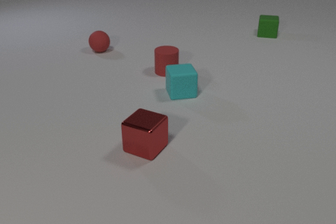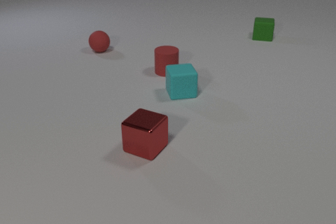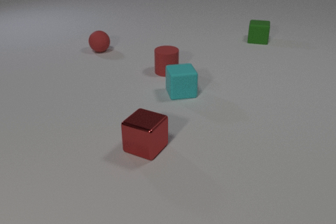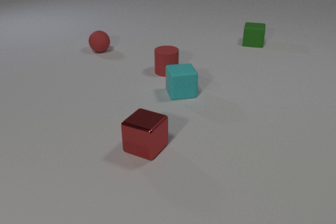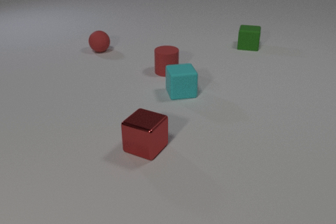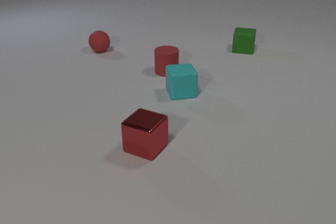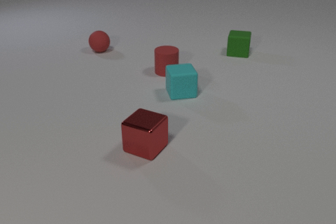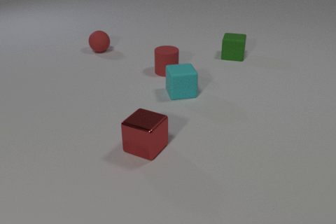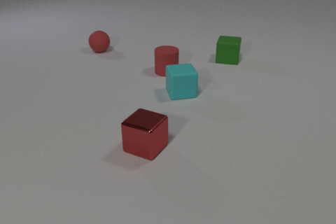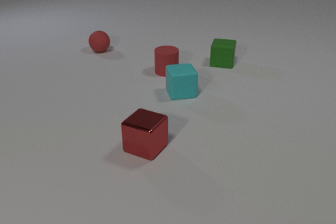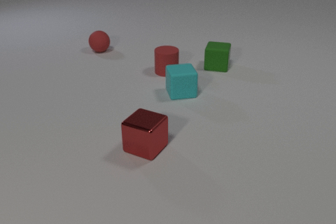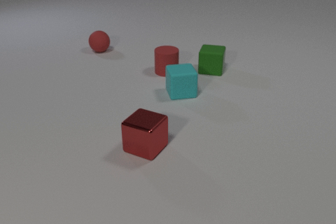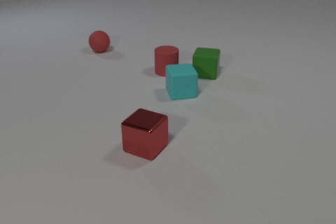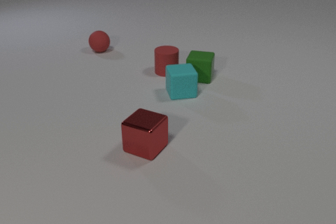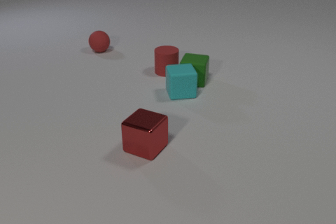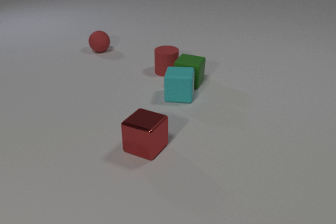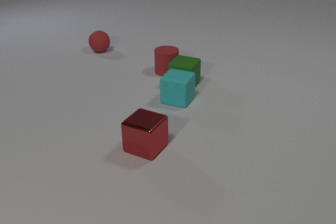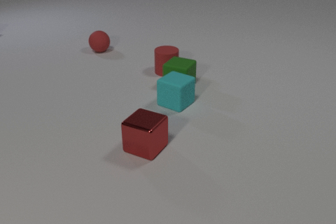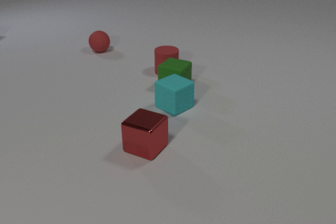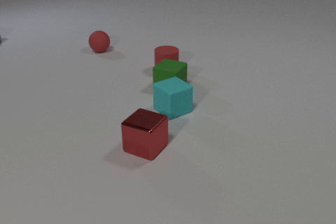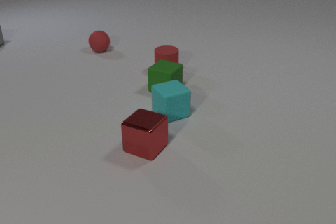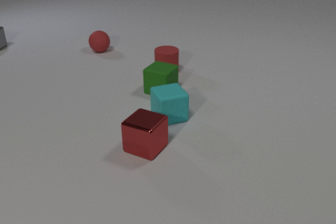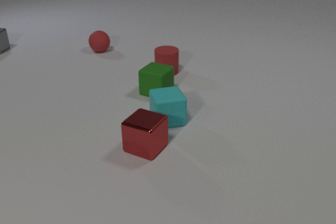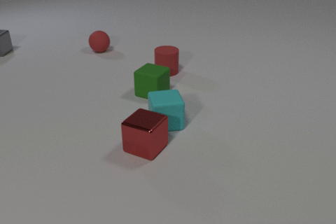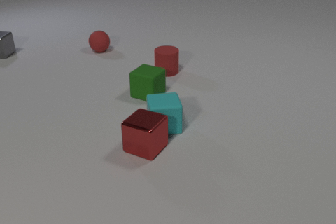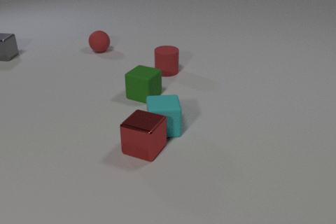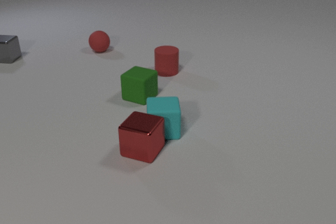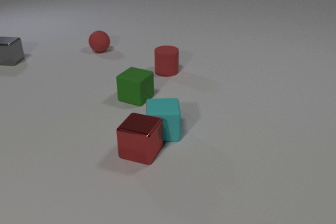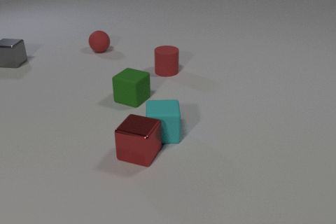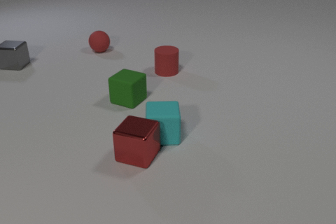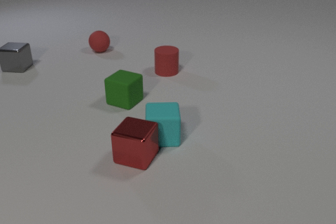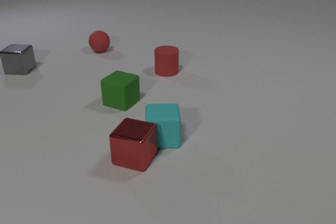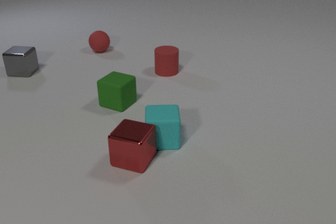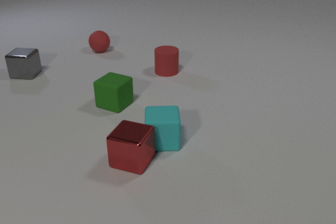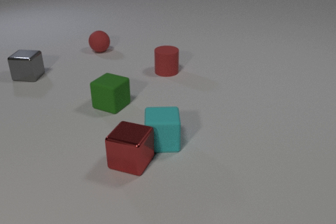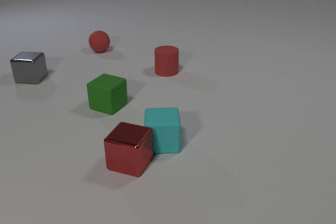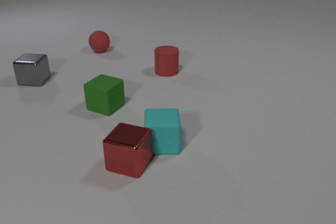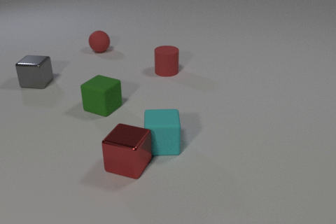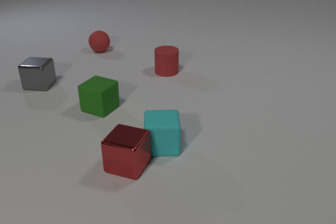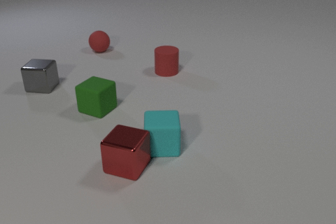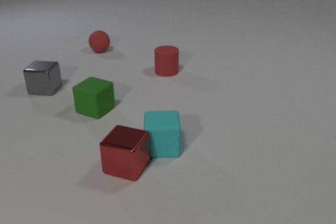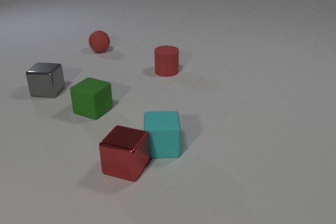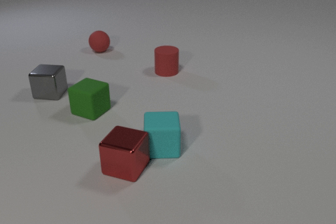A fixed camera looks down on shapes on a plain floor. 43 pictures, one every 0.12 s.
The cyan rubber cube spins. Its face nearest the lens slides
to the left.
The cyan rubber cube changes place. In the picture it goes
toward the camera.
0.00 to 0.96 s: The green rubber cube slides toward the camera and to the left.
0.96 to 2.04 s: The green rubber cube slides toward the camera and to the left. The cyan rubber cube slides toward the camera, spins clockwise seen from above by about 45 degrees, its near face sliding to the left. The green rubber cube and the cyan rubber cube collide.
2.04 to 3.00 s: The green rubber cube slides to the left and toward the camera. The cyan rubber cube slides toward the camera, spins so that its near face slides to the left, clockwise seen from above. The gray metal cube comes in at the left edge, slides toward the camera. The cyan rubber cube and the red metal cube collide.
3.00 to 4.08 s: The green rubber cube slides to the left and toward the camera. The cyan rubber cube slides toward the camera. The red metal cube slides toward the camera and to the left. The gray metal cube slides toward the camera.
4.08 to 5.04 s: The green rubber cube slides to the left and toward the camera. The cyan rubber cube slides toward the camera. The red metal cube slides toward the camera. The gray metal cube slides toward the camera and to the right.
Are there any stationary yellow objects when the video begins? no.
How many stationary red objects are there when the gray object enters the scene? 3.
How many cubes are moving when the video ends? 4.
